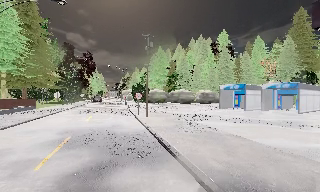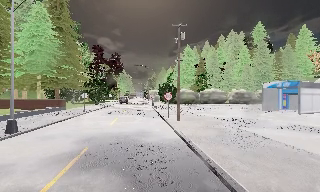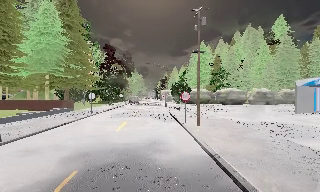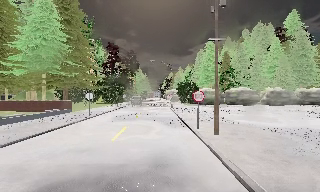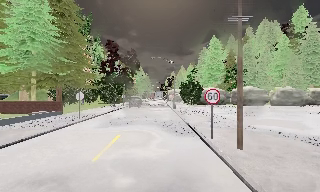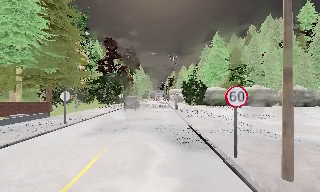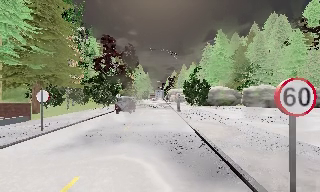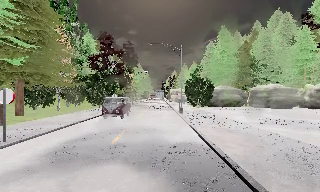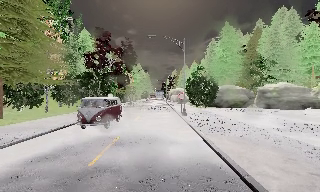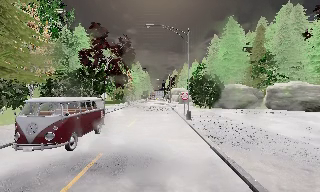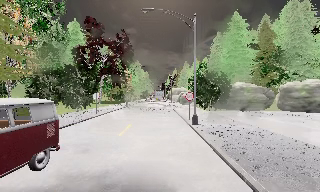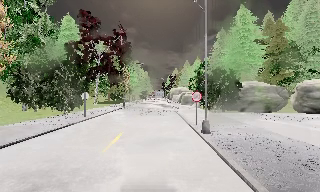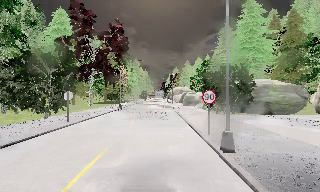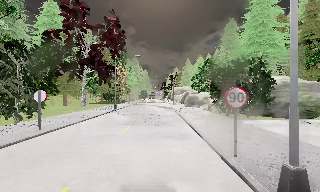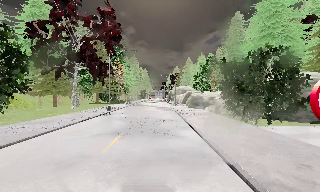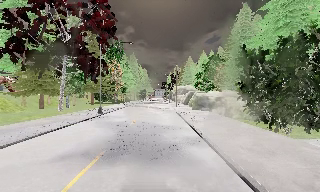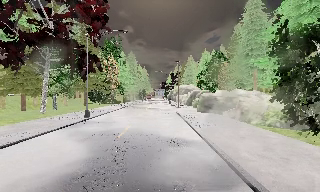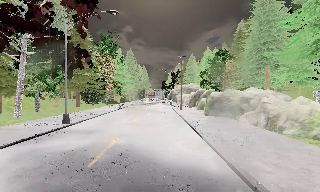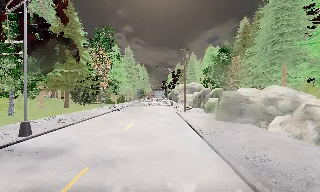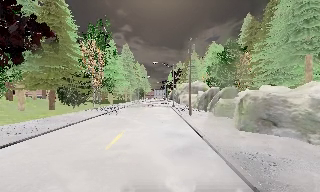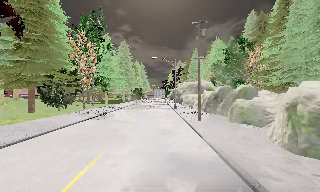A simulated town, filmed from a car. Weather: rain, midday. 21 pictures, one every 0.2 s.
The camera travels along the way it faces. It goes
forward.
0.0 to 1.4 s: The camera swings to its left by about 15 degrees, and the scene slides to the right. It travels forward, about 15 m, so what stands in front looms larger.
1.4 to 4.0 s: The camera travels forward, about 35 m, so what stands in front looms larger.
The film runs forward here.
